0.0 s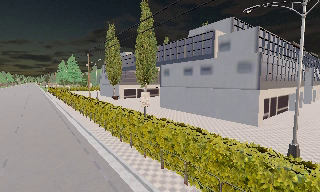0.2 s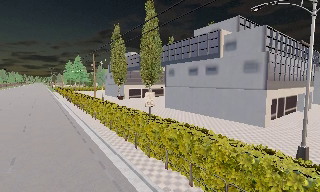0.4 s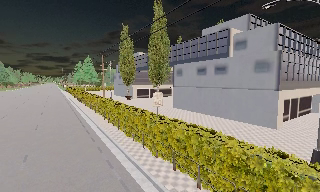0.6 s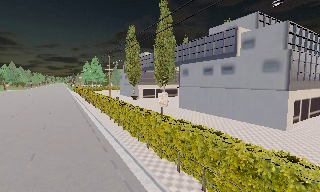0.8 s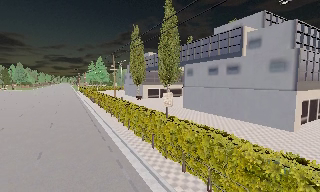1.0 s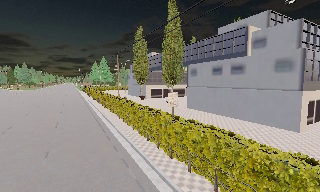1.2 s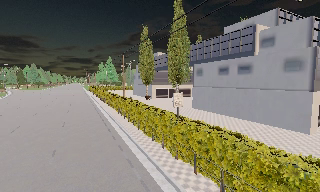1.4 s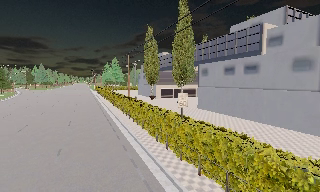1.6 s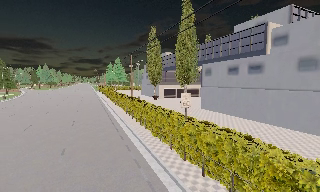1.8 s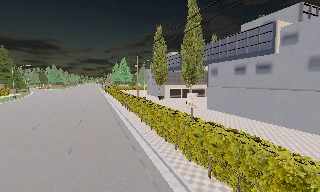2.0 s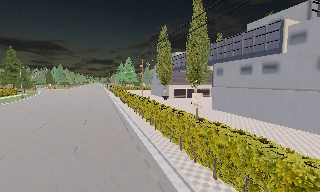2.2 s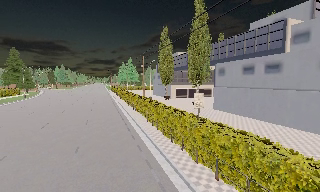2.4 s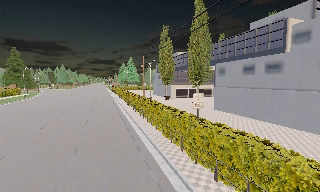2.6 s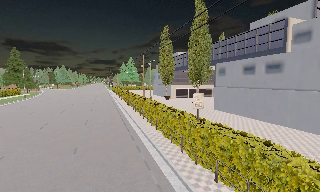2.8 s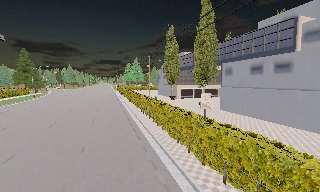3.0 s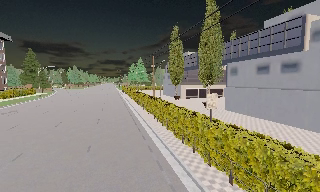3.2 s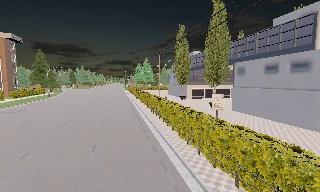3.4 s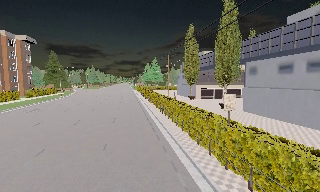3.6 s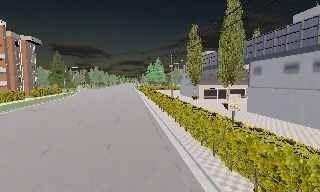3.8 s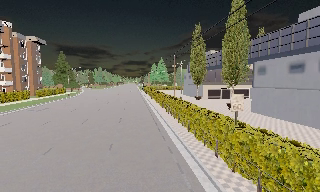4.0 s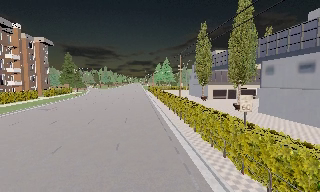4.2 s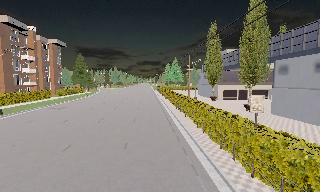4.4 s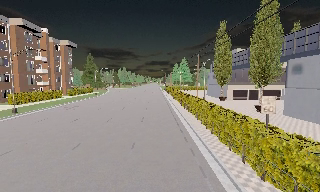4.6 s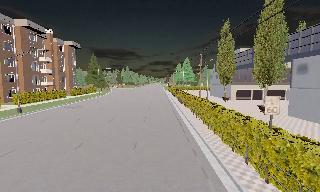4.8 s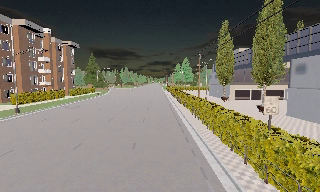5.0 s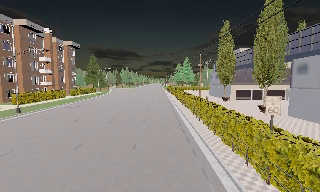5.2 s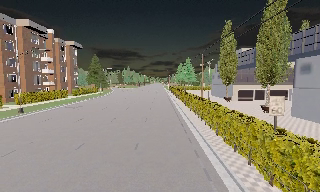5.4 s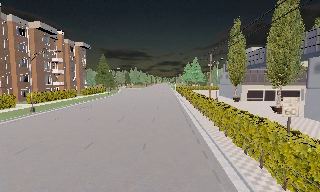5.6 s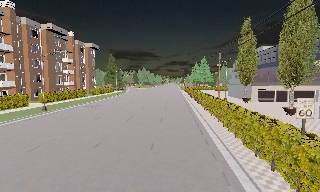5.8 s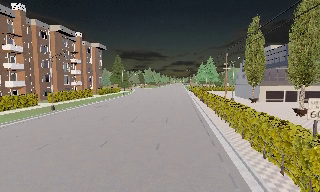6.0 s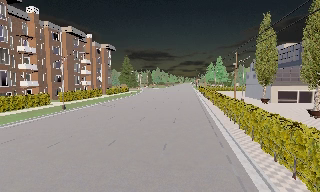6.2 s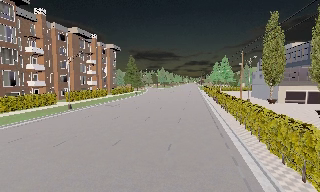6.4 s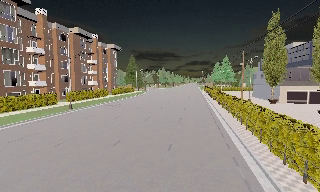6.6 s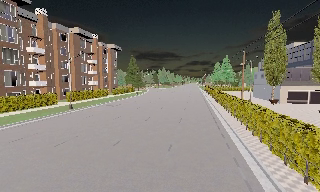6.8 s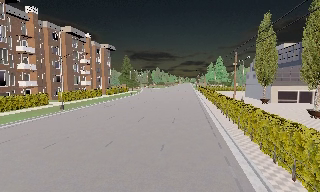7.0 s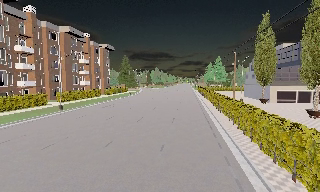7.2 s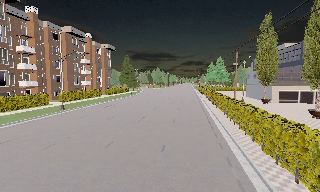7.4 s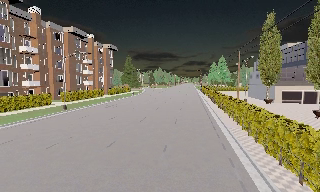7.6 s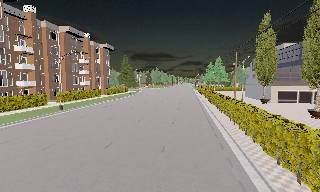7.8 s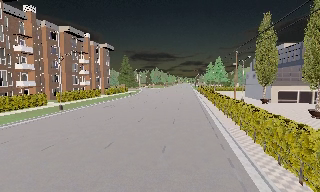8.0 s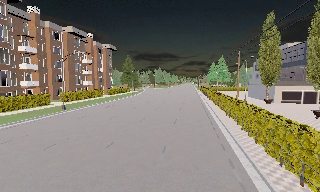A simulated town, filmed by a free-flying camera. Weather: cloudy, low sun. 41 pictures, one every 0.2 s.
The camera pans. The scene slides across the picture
to the right.
The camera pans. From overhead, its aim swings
counterclockwise.
0.0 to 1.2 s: The camera swings to its left by about 10 degrees, and the scene slides to the right.
1.2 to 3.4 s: The scene slides to the right, as the camera pans about 15 degrees to its left.
3.4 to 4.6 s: The camera swings to its left by about 10 degrees, and the scene slides to the right.
4.6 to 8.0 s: The camera pans to its left, which is counterclockwise from overhead, by about 10 degrees. It travels forward, about 0.5 m, so what stands in front looms larger.
The film runs forward here.
